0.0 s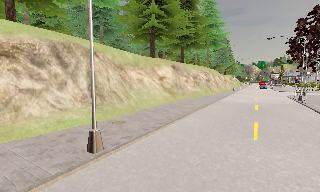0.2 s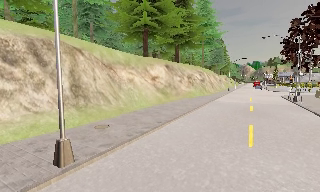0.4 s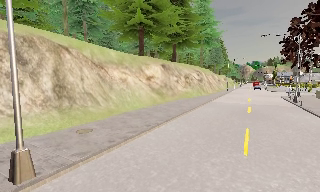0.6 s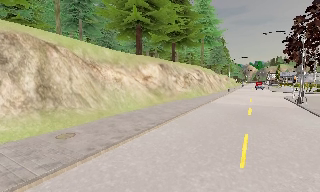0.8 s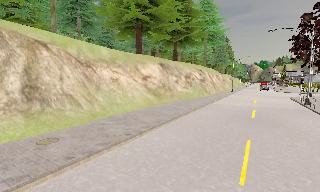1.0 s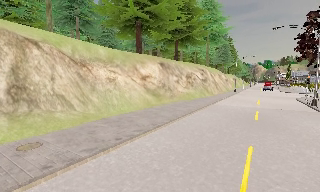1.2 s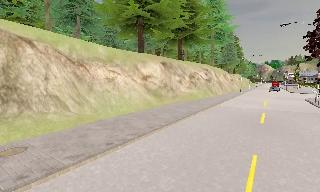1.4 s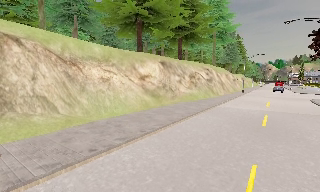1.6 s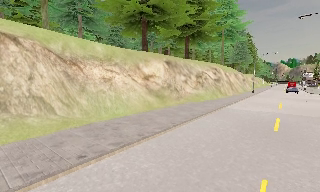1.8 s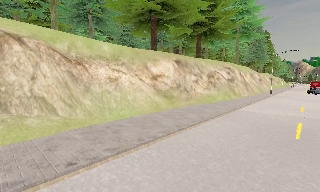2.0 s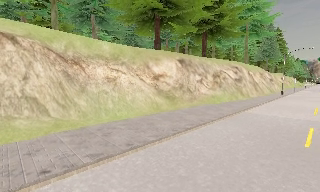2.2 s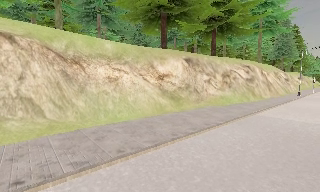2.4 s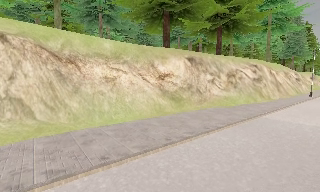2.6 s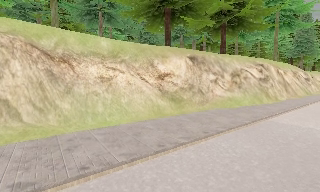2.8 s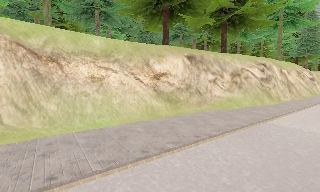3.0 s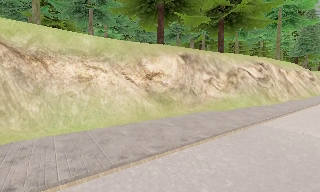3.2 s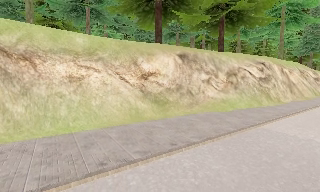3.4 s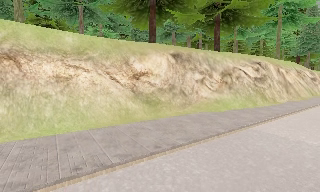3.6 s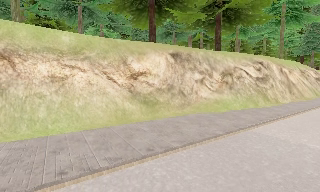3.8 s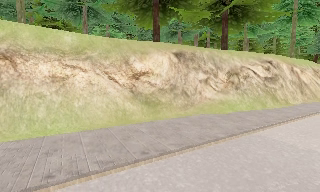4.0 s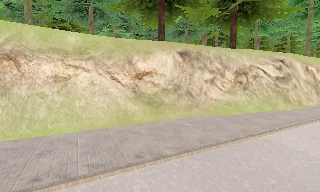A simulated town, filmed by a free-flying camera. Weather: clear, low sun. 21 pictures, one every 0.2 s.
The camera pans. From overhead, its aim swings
counterclockwise.
0.0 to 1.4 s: The camera travels forward and to its right, about 6 m, so what stands in front looms larger.
1.4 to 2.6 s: The camera pans to its left, which is counterclockwise from overhead, by about 20 degrees. It travels forward and to its right, about 4.5 m, so what stands in front looms larger.
2.6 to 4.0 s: The camera travels to its right and forward, about 4 m.
The film runs backward here.
